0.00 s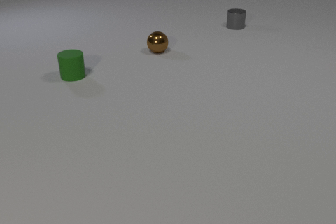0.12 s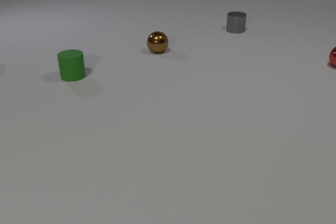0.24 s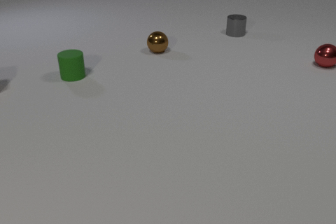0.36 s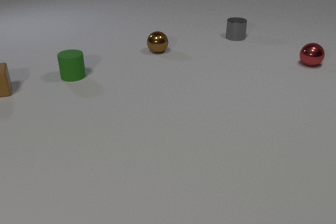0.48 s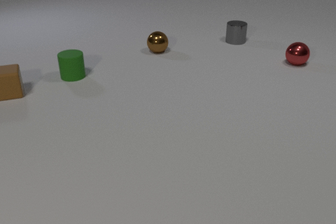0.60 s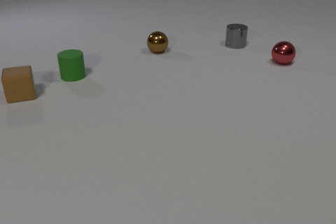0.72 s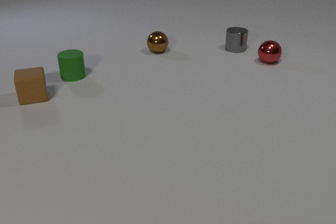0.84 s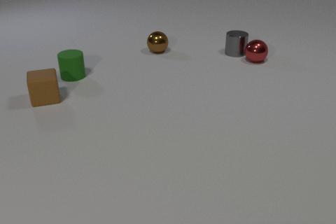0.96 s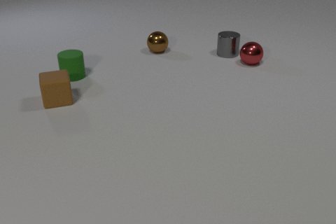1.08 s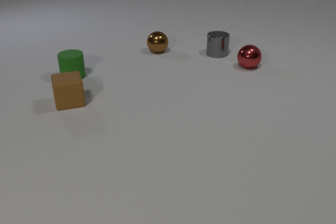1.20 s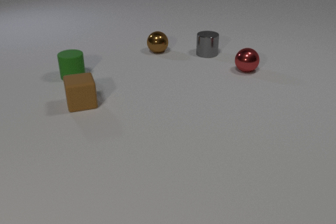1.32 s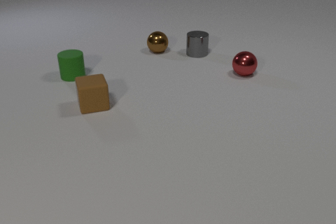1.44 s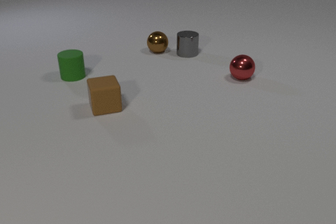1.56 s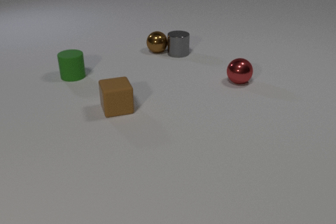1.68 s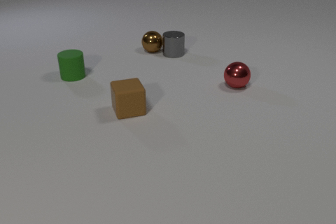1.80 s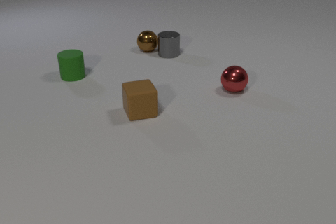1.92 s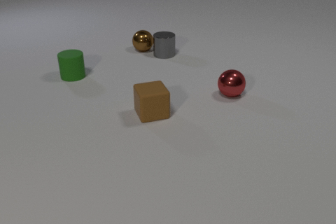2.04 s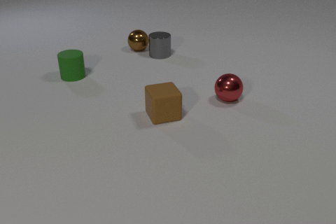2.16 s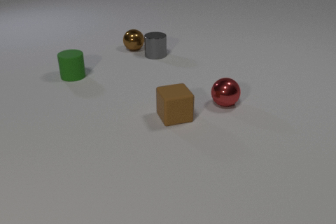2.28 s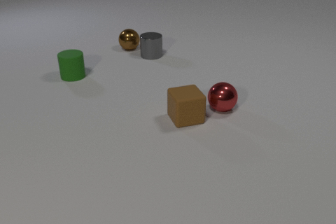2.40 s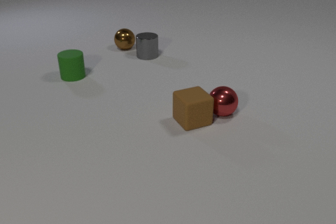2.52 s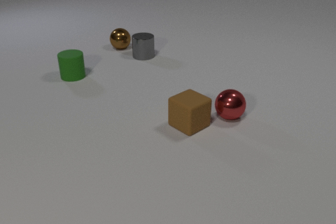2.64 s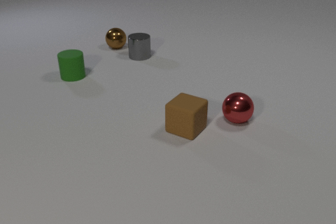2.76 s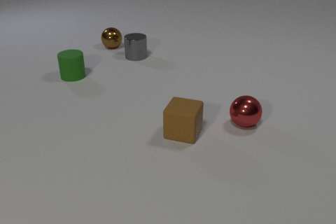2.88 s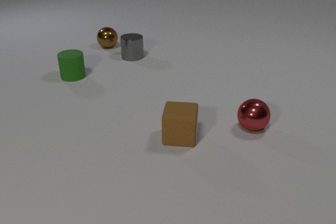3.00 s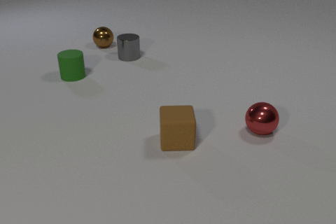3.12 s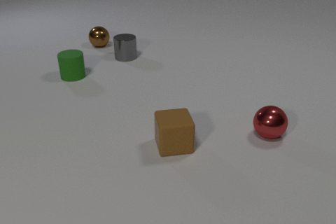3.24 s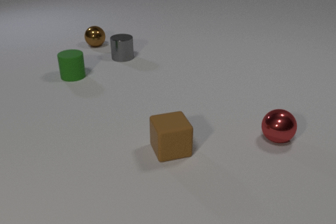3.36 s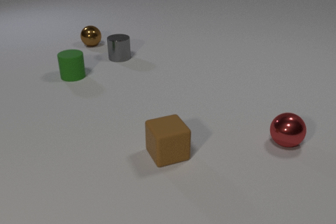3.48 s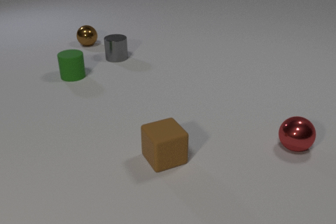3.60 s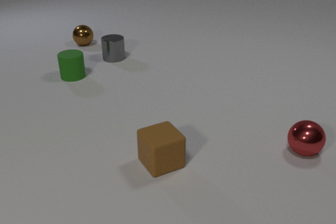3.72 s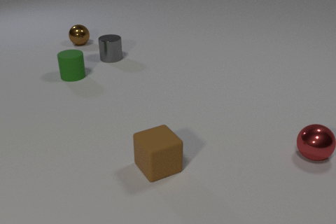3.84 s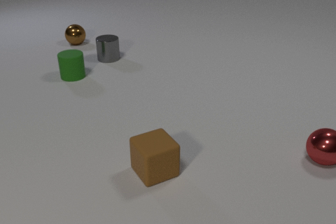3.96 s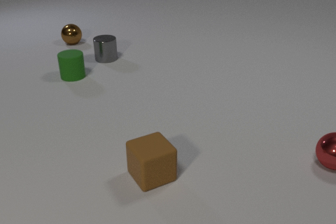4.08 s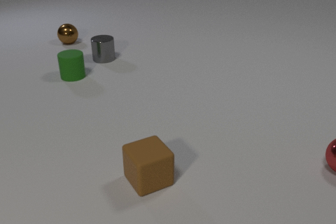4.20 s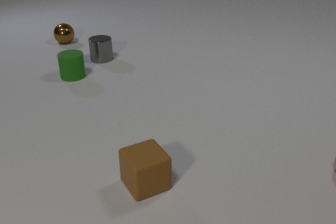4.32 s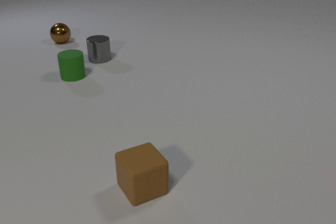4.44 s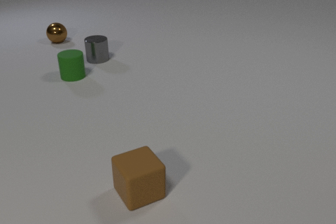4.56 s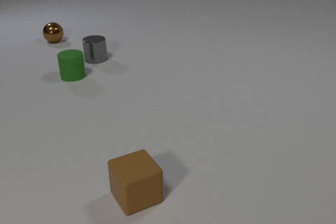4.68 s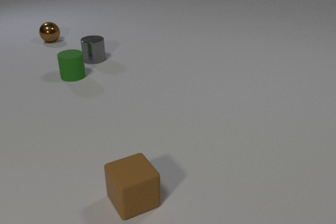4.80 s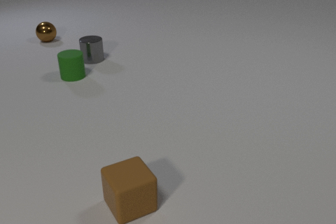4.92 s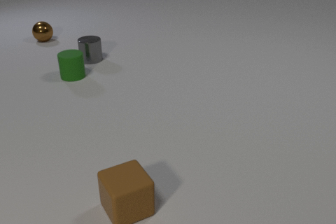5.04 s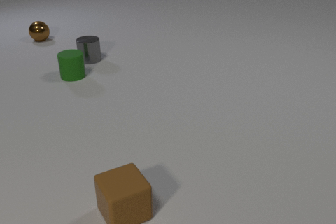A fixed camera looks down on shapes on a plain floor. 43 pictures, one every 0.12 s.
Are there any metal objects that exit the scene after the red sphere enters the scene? yes.
What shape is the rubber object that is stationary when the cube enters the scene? cylinder.
How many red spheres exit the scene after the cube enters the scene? 1.
0.00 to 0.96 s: The red metal sphere comes in at the right edge, rolls to the left. The gray metal cylinder slides toward the camera. The brown rubber cube comes in at the left edge, slides to the right and toward the camera. The red metal sphere and the gray metal cylinder collide.
0.96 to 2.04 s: The red metal sphere rolls toward the camera. The gray metal cylinder slides to the left. The brown metal sphere rolls to the left. The brown rubber cube slides to the right and toward the camera. The gray metal cylinder and the brown metal sphere collide.
2.04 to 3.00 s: The red metal sphere rolls toward the camera and to the right. The gray metal cylinder slides to the left. The brown metal sphere rolls to the left and away from the camera. The brown rubber cube slides toward the camera, spins counterclockwise seen from above by about 75 degrees, its near face sliding to the right. The red metal sphere and the brown rubber cube collide.
3.00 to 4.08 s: The red metal sphere rolls to the right and toward the camera. The gray metal cylinder slides to the left. The brown metal sphere rolls to the left and away from the camera. The brown rubber cube slides toward the camera and to the left, spins so that its near face slides to the right, counterclockwise seen from above.
4.08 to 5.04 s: The red metal sphere rolls to the right, leaves at the right edge. The gray metal cylinder slides to the left. The brown metal sphere rolls to the left and away from the camera. The brown rubber cube slides toward the camera and to the left.
